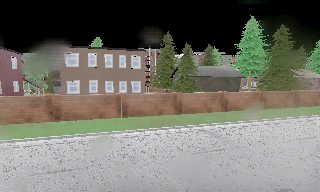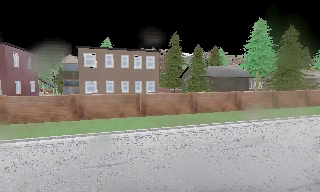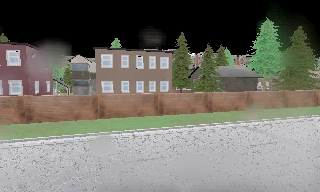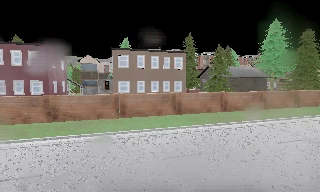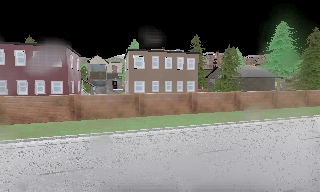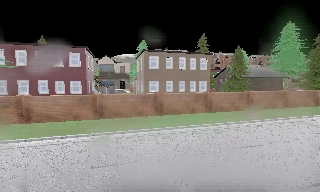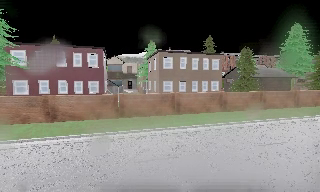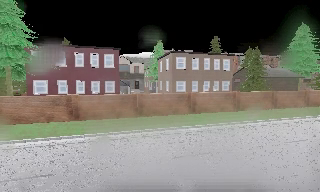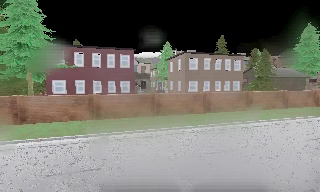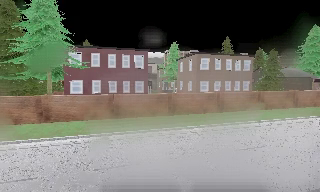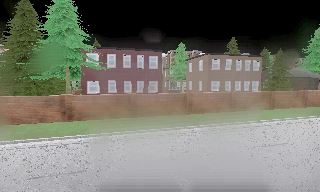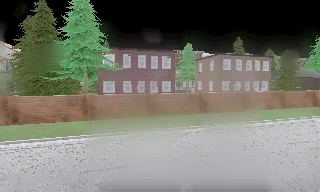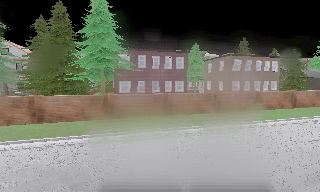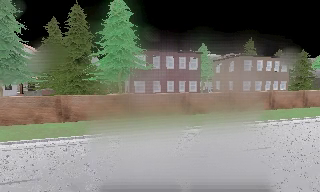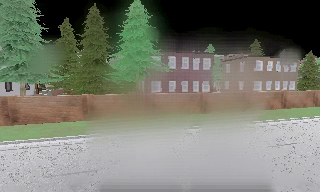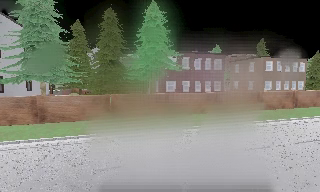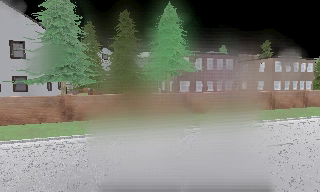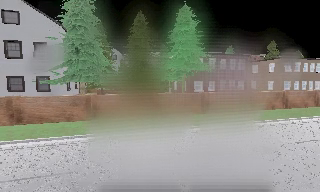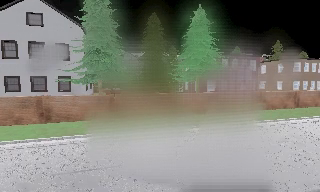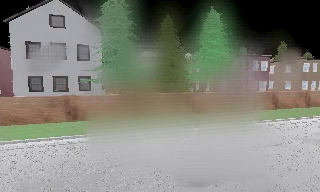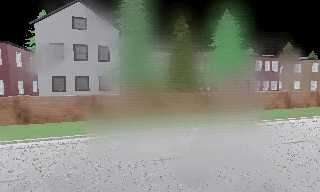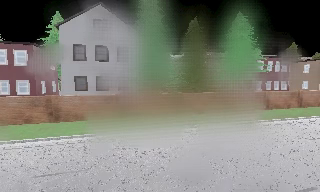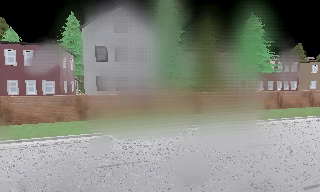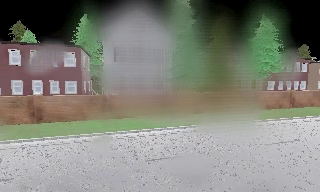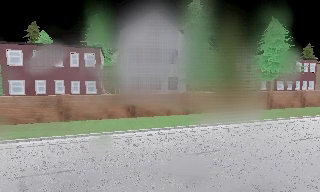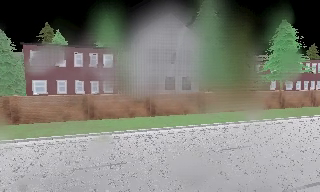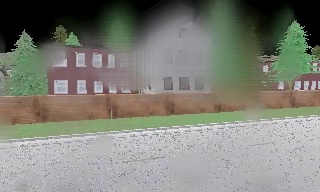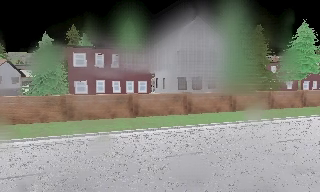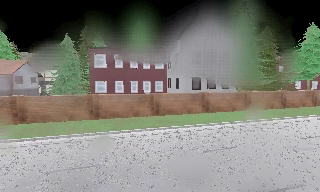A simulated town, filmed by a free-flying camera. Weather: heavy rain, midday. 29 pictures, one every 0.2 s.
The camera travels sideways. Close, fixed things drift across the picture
to the right.
0.0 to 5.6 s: The camera travels to its left, about 55 m, so close, fixed things drift to the right.
The film runs backward here.
